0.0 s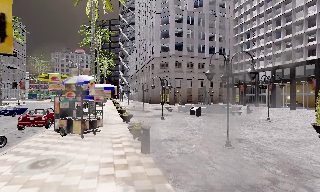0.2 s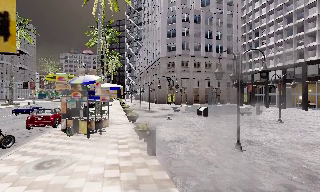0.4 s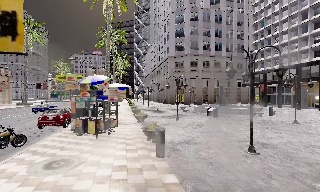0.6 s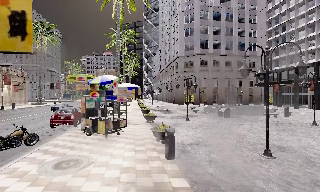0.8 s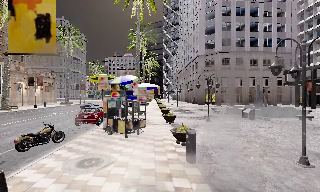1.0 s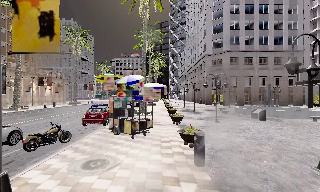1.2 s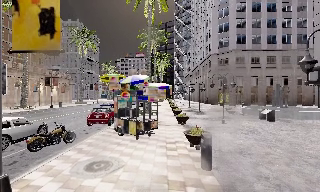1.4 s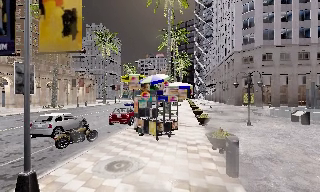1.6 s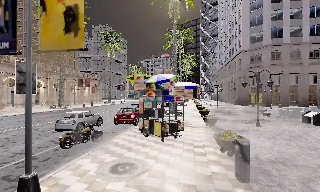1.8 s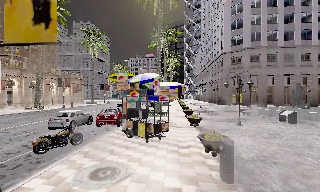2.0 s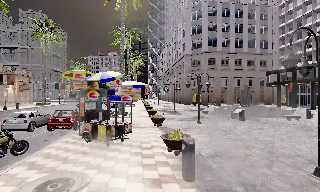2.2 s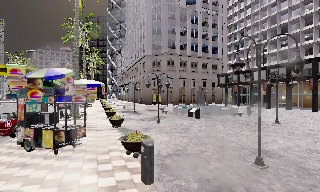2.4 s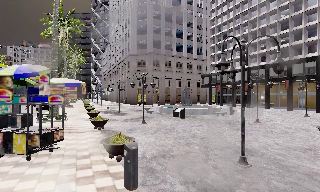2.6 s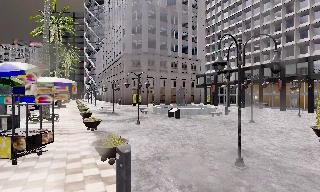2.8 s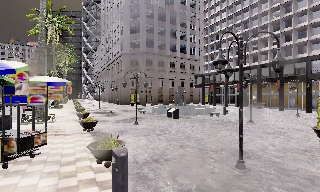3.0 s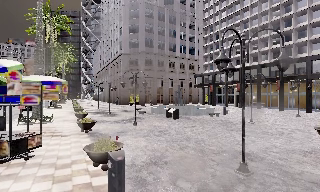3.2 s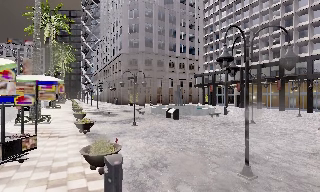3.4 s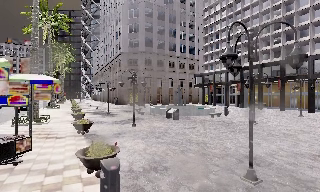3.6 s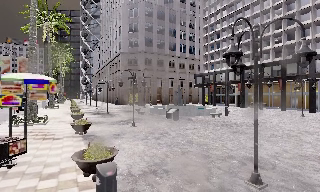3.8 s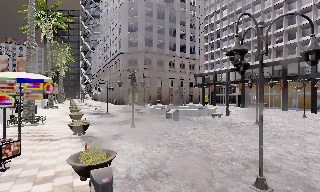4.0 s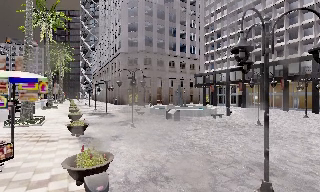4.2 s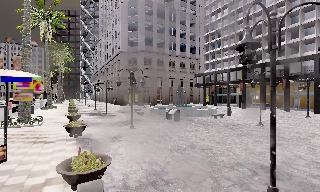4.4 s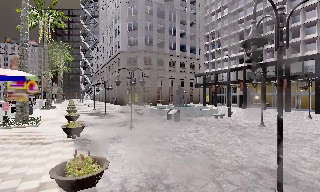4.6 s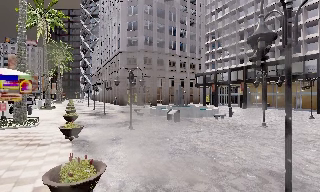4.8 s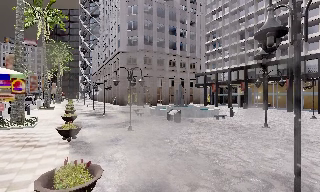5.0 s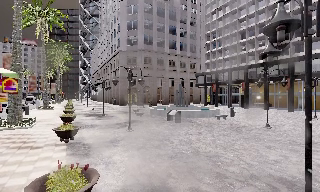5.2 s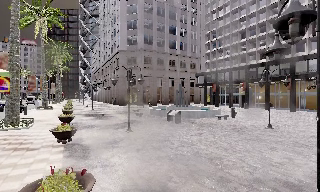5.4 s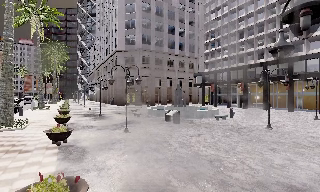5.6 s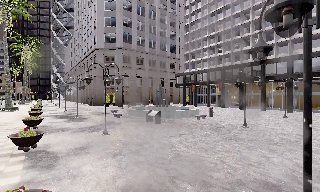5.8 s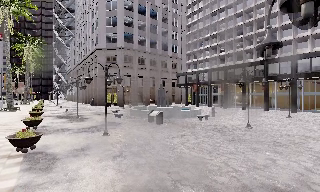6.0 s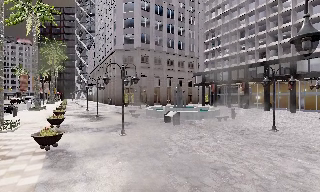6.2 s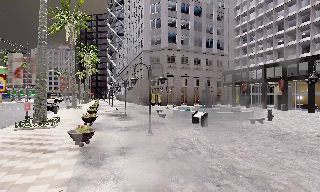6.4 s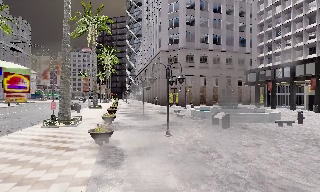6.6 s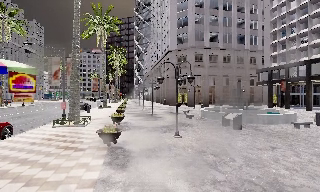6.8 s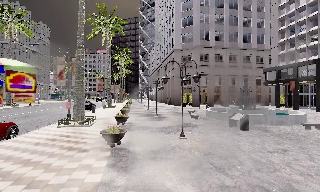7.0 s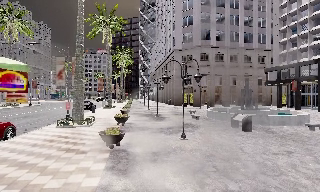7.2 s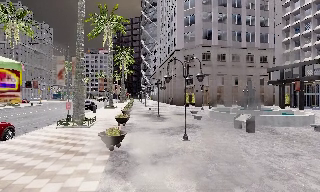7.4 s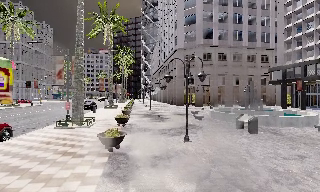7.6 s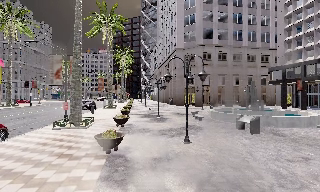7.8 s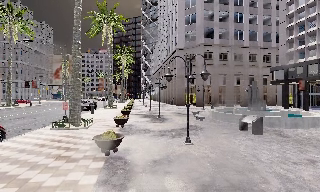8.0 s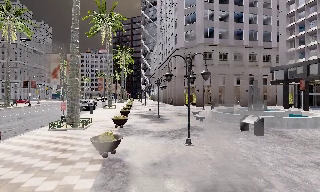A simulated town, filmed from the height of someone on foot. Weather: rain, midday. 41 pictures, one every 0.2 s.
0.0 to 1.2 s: The camera pans to its left, which is counterclockwise from overhead, by about 20 degrees. It travels forward, about 1.5 m, so what stands in front looms larger.
1.2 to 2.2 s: The scene slides to the left, as the camera pans about 25 degrees to its right. It travels forward, about 1 m, so what stands in front looms larger.
2.2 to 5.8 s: The camera pans to its right, which is clockwise from overhead, by about 15 degrees. It travels forward, about 4 m, so what stands in front looms larger.
5.8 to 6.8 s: The camera pans to its left, which is counterclockwise from overhead, by about 25 degrees. It travels forward, about 1 m, so what stands in front looms larger.
6.8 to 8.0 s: The camera travels forward, about 1.5 m, so what stands in front looms larger.
The film runs forward here.
